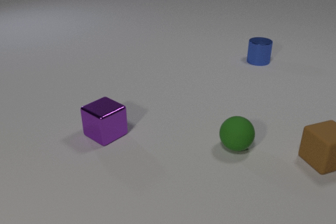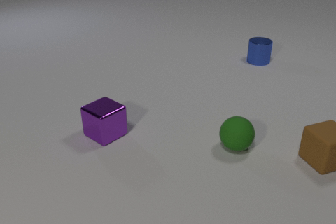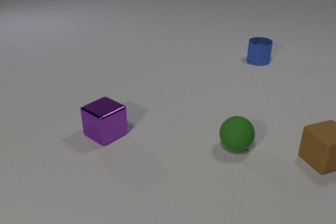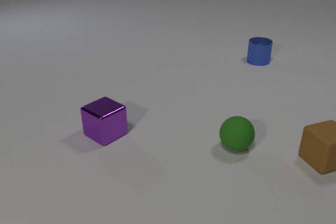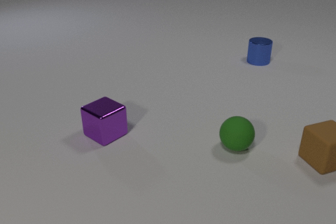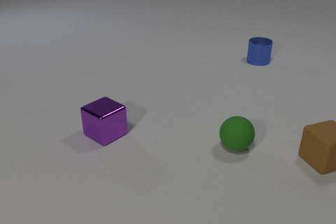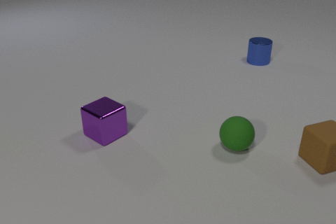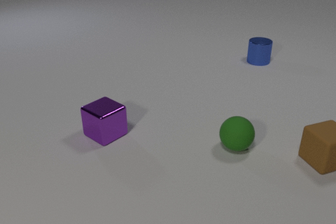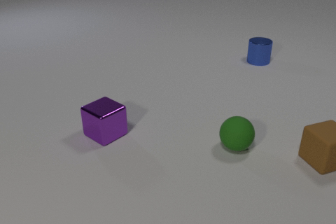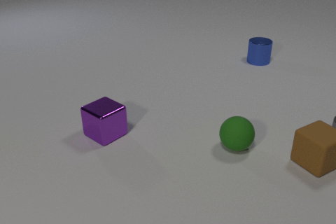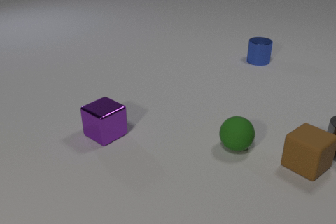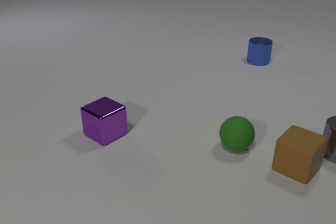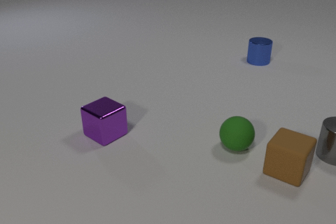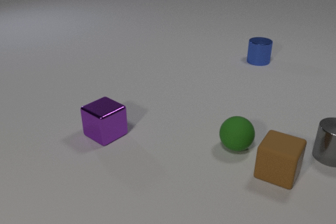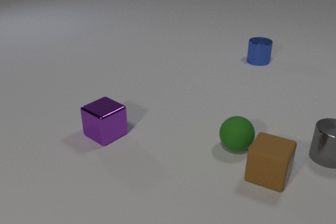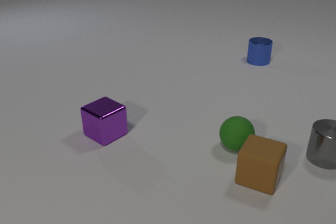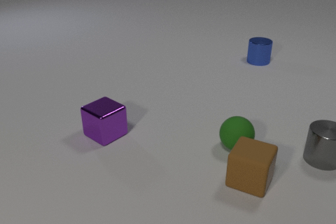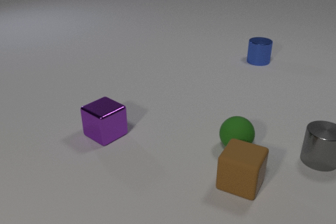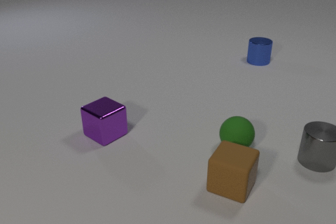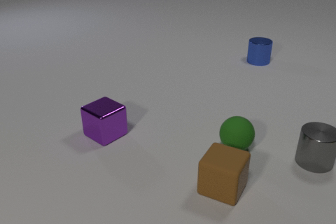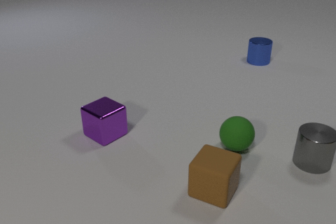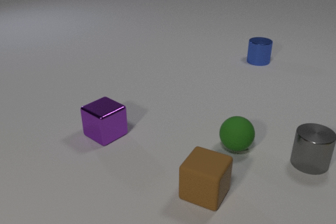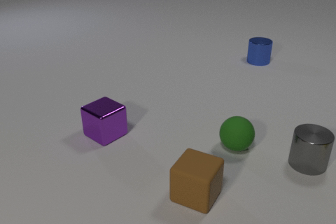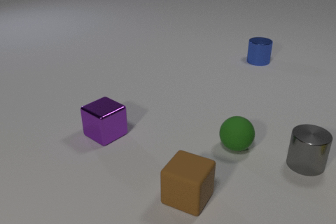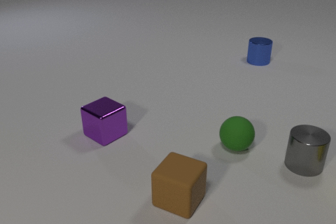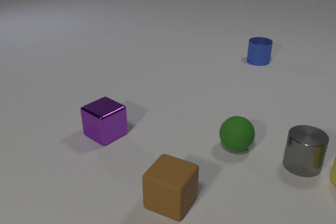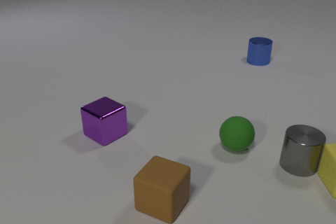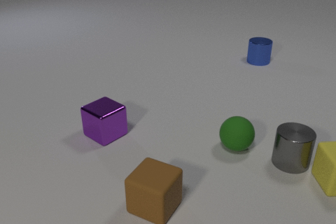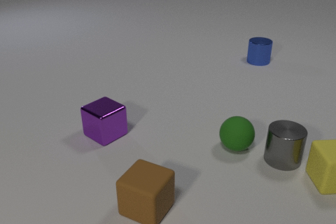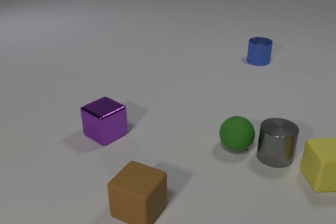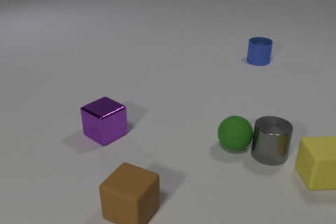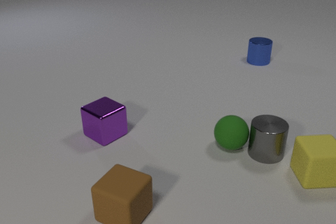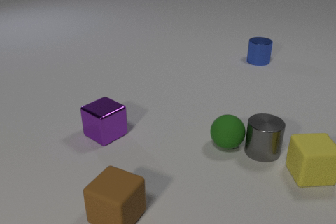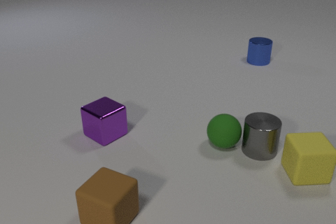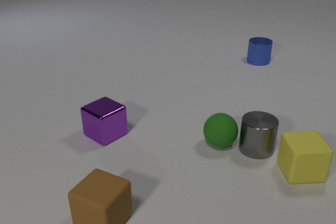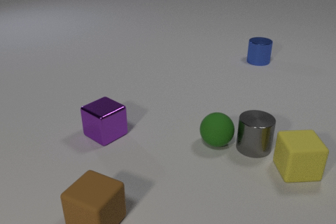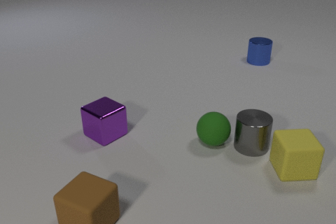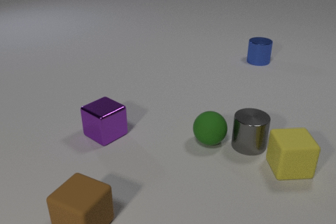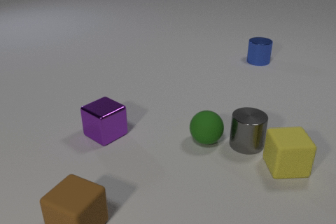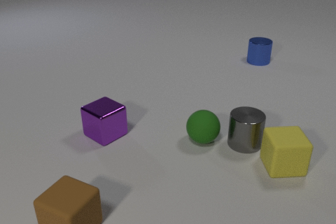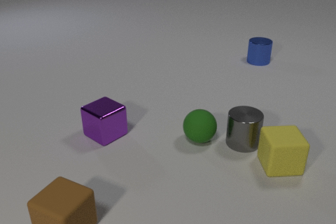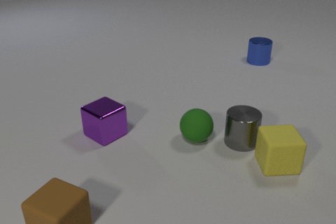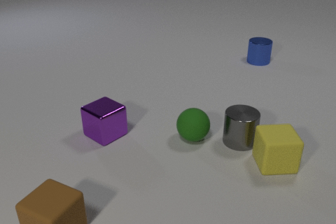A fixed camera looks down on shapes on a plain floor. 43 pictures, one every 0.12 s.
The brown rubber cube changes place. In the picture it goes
to the left.
The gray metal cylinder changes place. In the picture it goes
to the left.
0.00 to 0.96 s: Next to nothing moves.
0.96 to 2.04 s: The gray metal cylinder slides toward the camera and to the left. The brown rubber cube slides to the left and toward the camera, spins so that its near face slides to the right, counterclockwise seen from above. The gray metal cylinder and the brown rubber cube collide.
2.04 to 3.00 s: The gray metal cylinder slides to the left and toward the camera. The brown rubber cube slides to the left and toward the camera. The yellow rubber cube comes in at the right edge.
3.00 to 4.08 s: The gray metal cylinder slides to the left. The brown rubber cube slides to the left. The yellow rubber cube slides to the left. The green rubber sphere rolls to the left. The gray metal cylinder and the yellow rubber cube collide. The gray metal cylinder and the green rubber sphere collide.
4.08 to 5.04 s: The gray metal cylinder slides to the left and away from the camera. The brown rubber cube slides to the left. The yellow rubber cube slides to the left. The green rubber sphere rolls to the left.
What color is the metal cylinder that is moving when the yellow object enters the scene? gray.
How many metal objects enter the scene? 1.
What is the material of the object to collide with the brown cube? metal.
